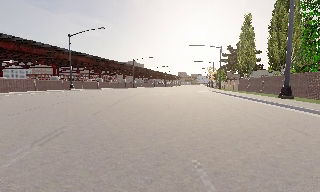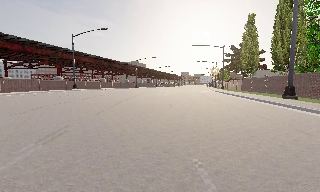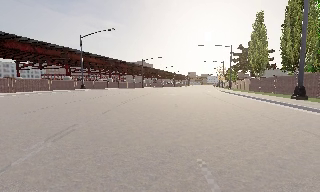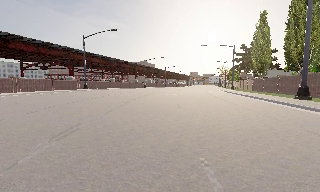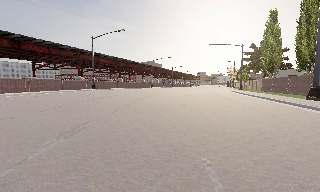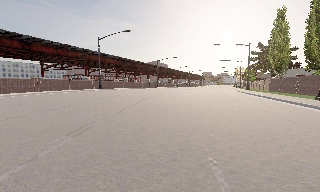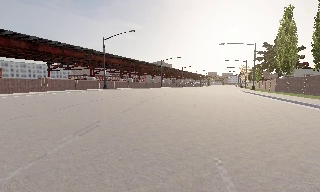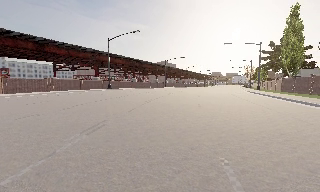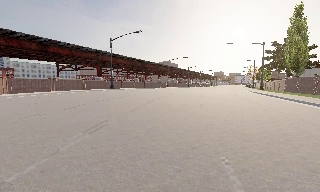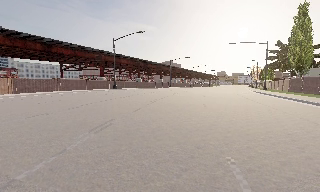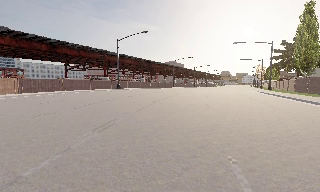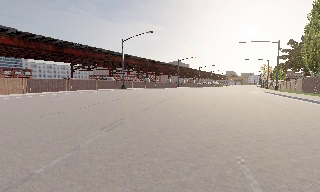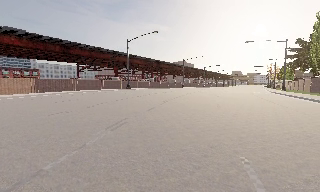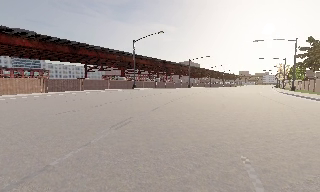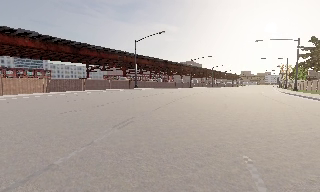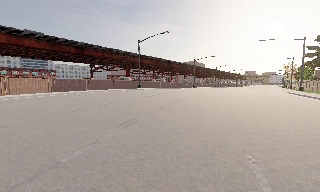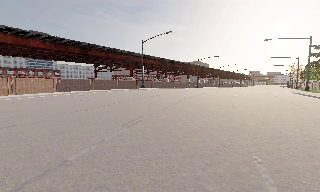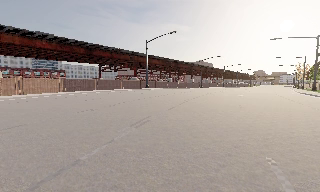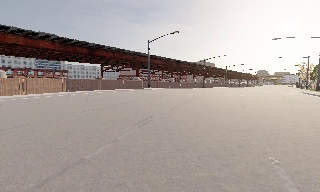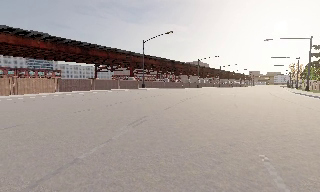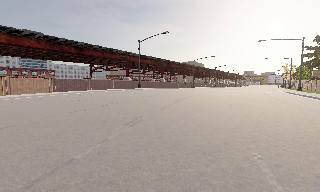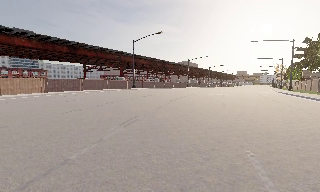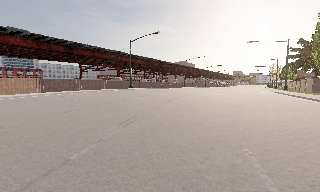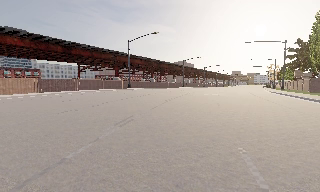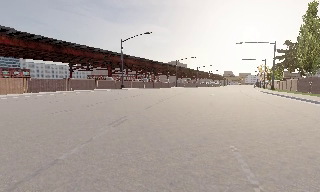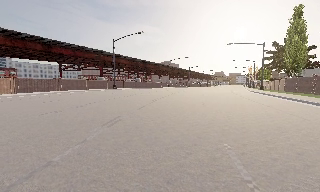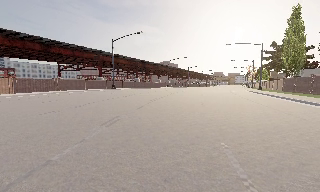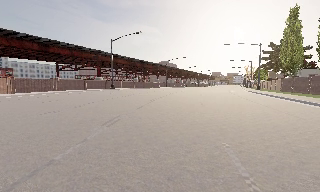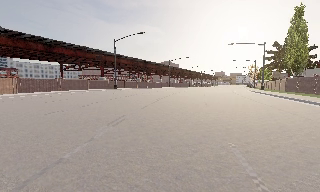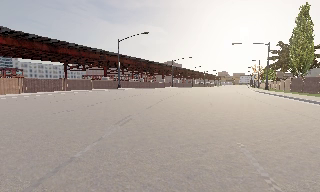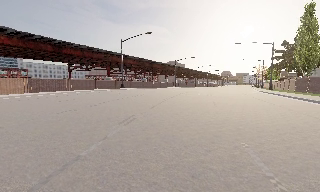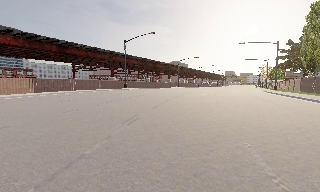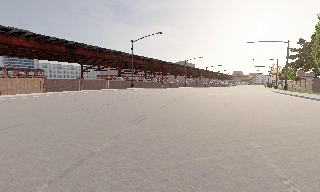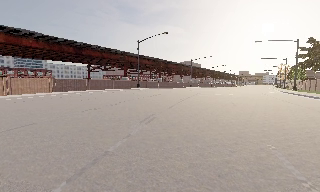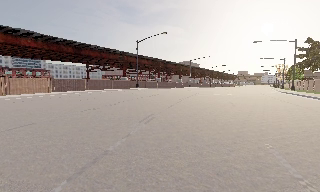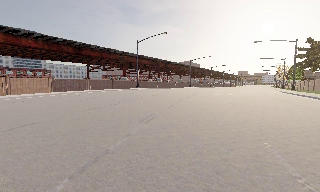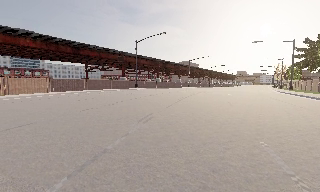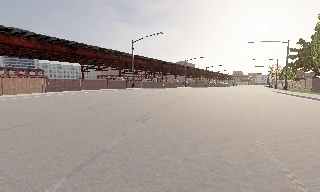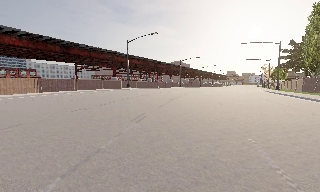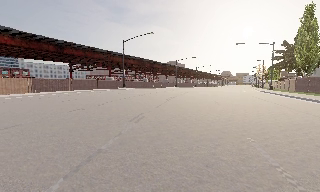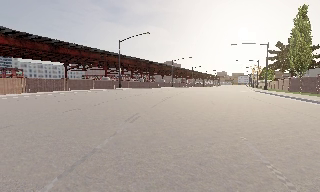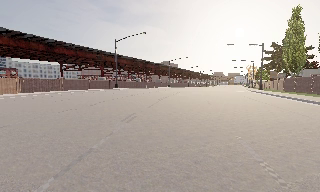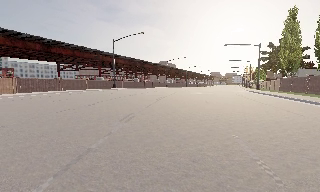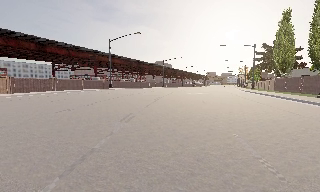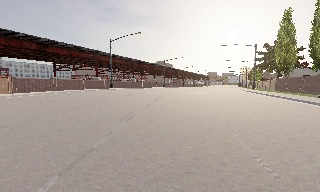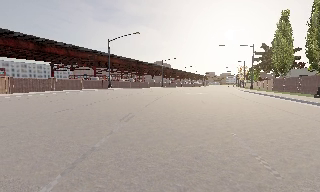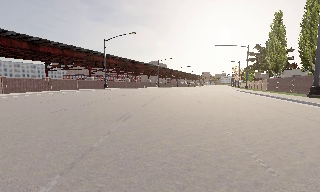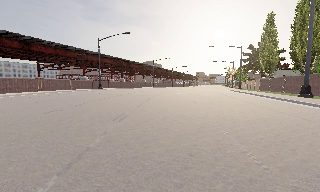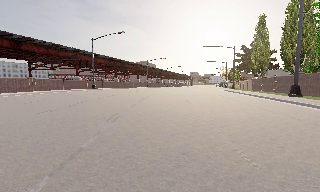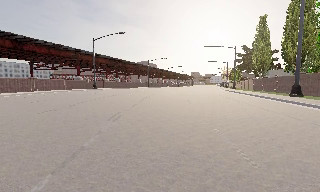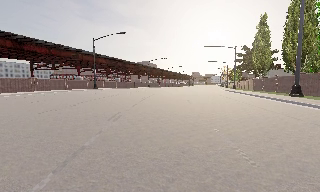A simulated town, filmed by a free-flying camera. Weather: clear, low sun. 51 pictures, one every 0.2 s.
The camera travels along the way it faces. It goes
backward.
0.0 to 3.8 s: The scene slides to the right, as the camera pans about 20 degrees to its left. It travels backward, about 0.5 m, so what stands in front gets smaller.
3.8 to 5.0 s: The scene slides to the left, as the camera pans about 10 degrees to its right.
5.0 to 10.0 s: The camera travels backward and to its left, about 1 m, so what stands in front gets smaller.
The film runs backward here.
